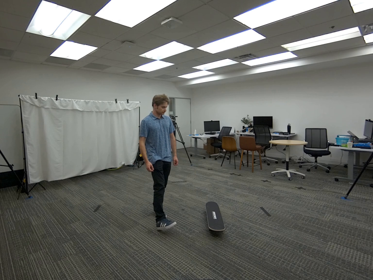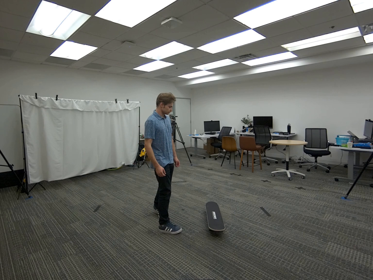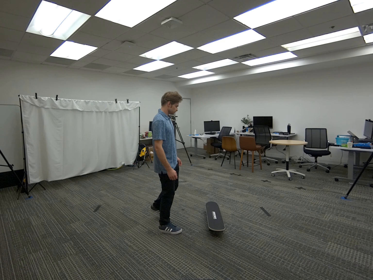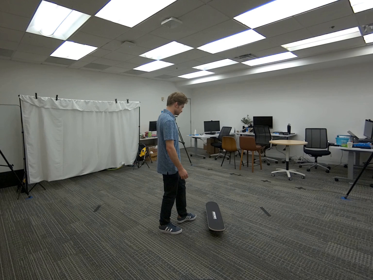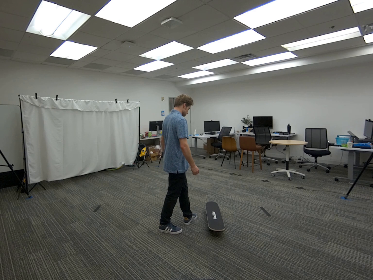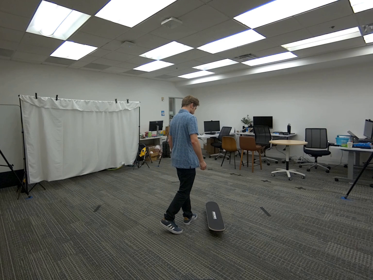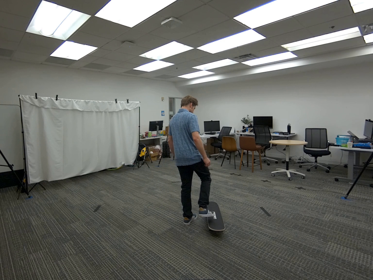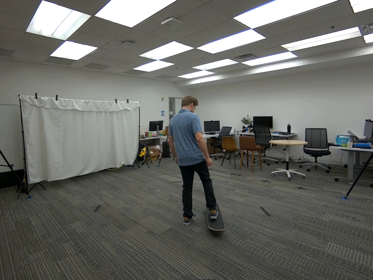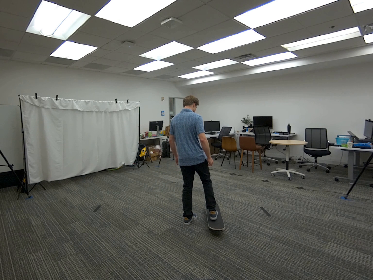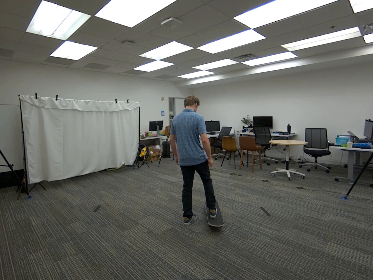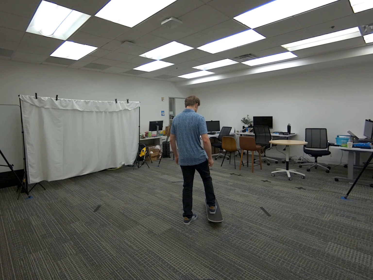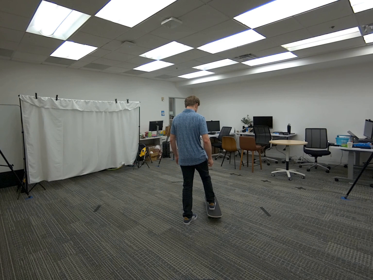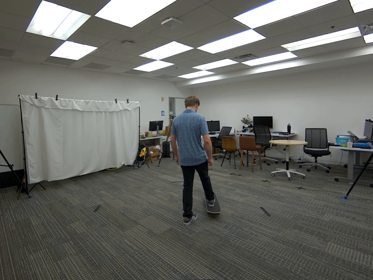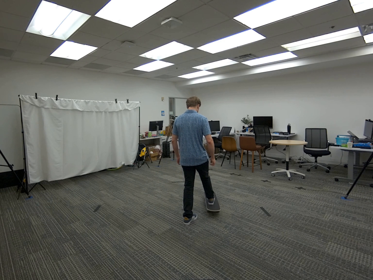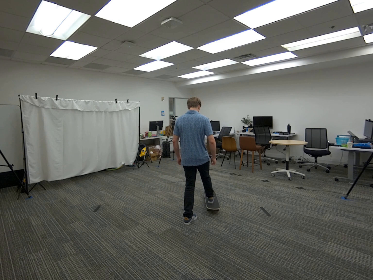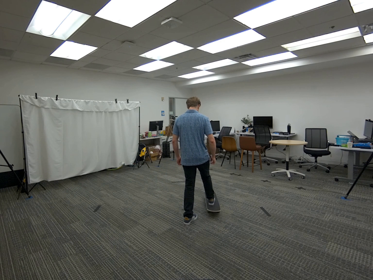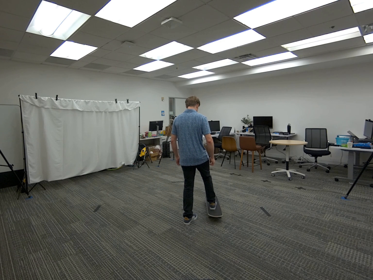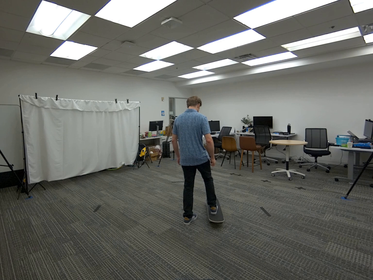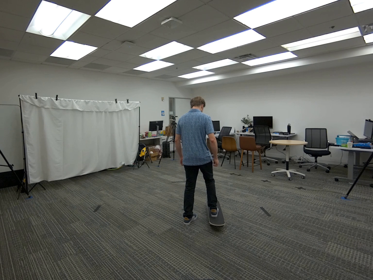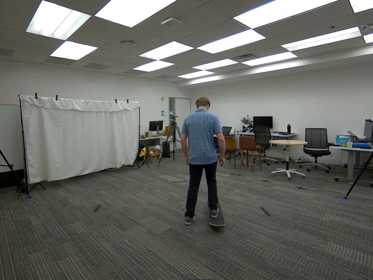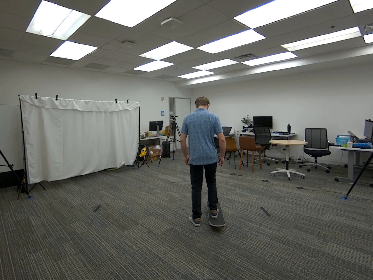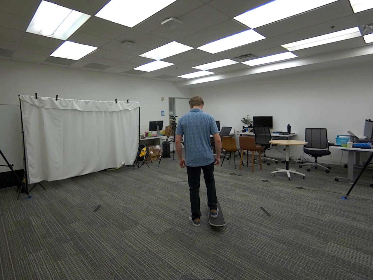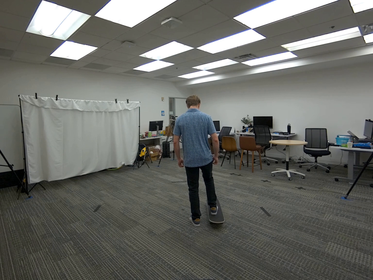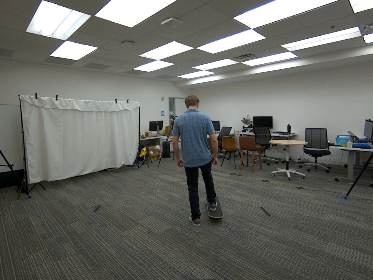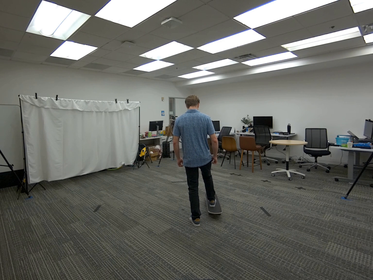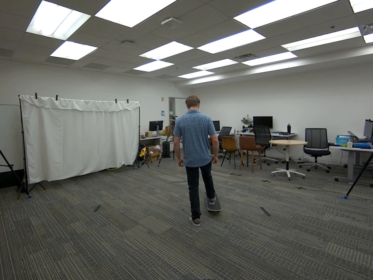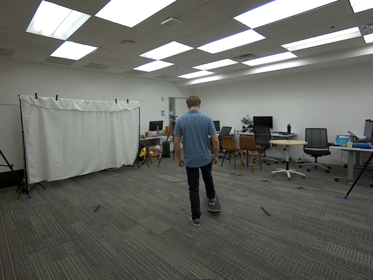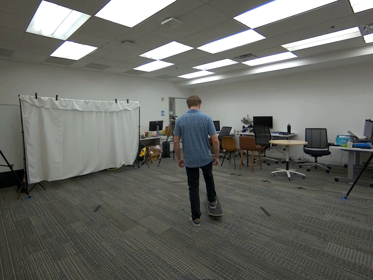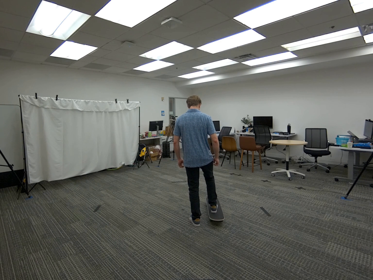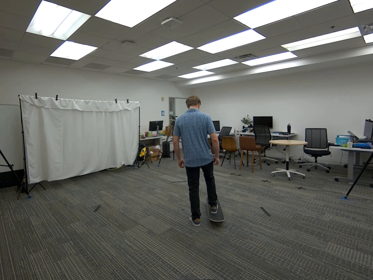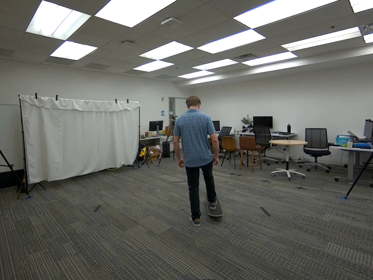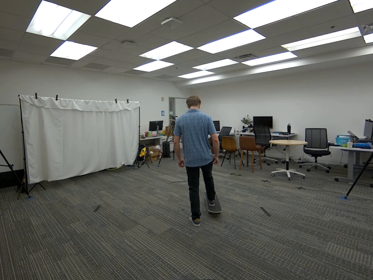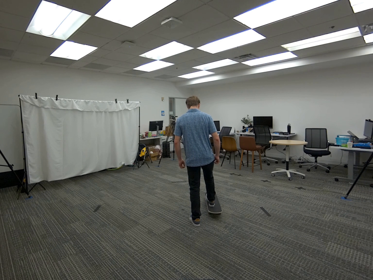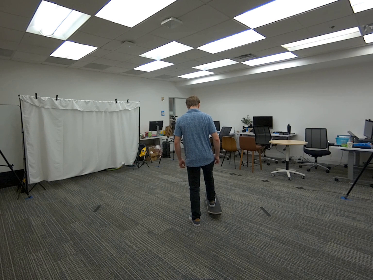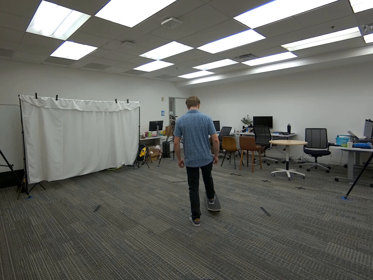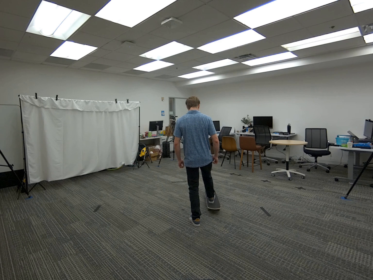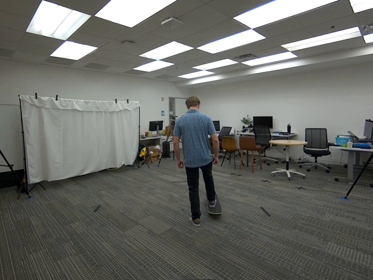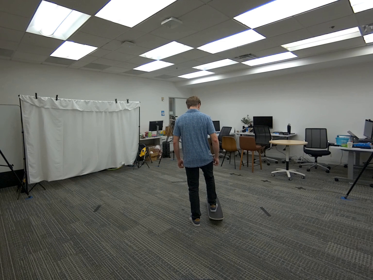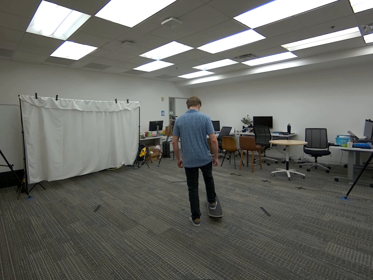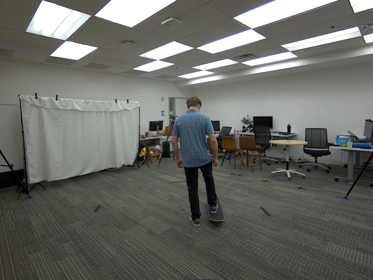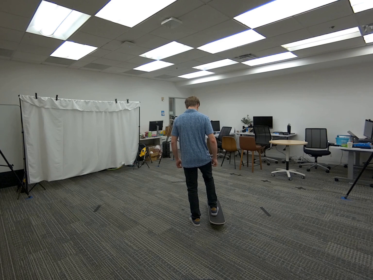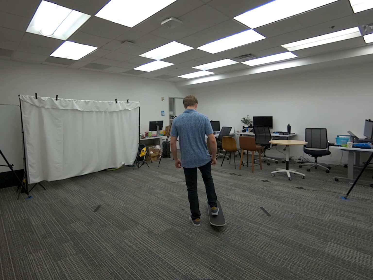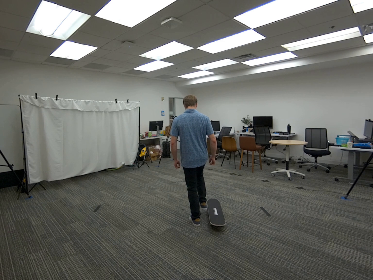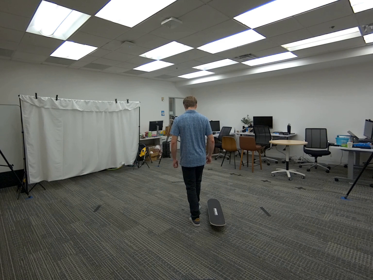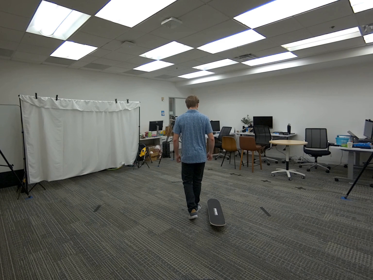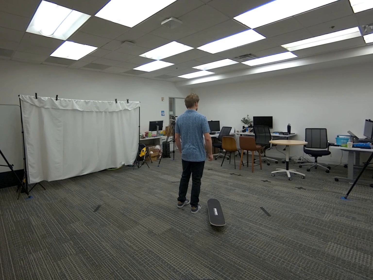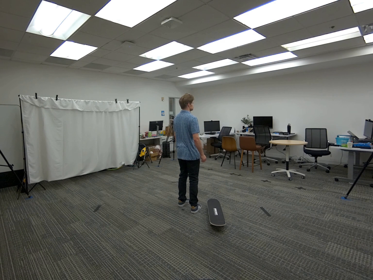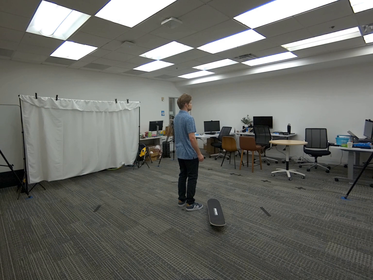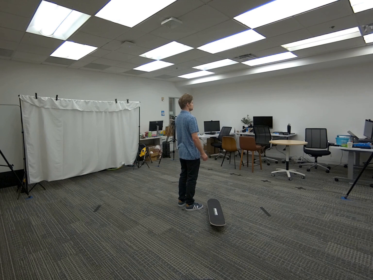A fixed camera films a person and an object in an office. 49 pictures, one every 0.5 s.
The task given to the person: Walk to the skateboard on the floor. Use one of your foot to push the skateboard around the ground within the bounding area. Stop pushing the skateboard when finish.
